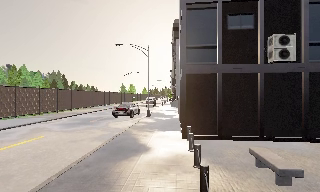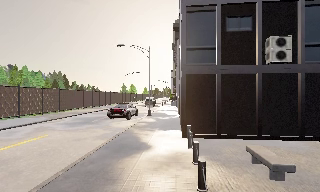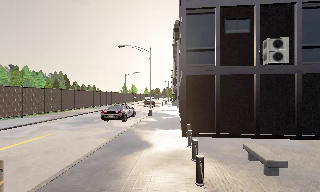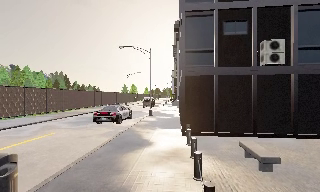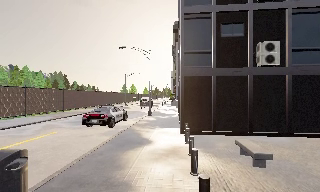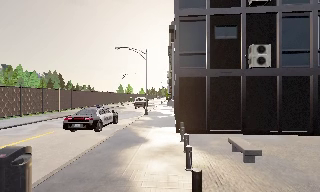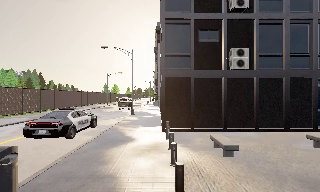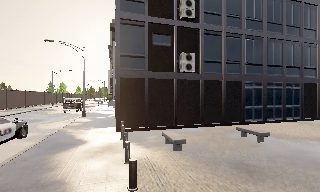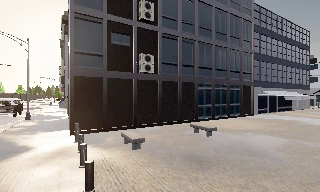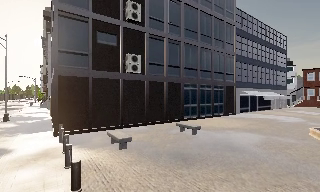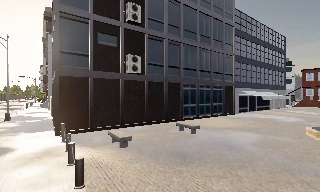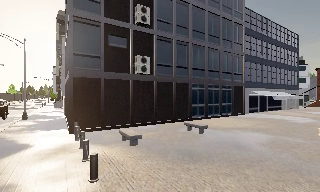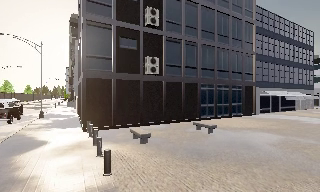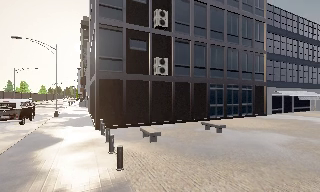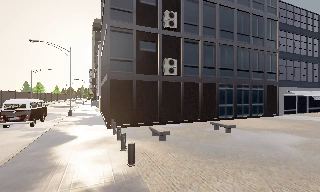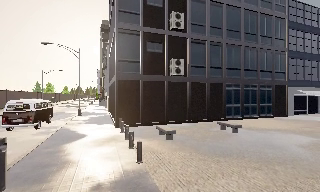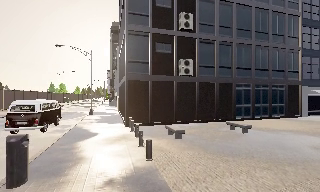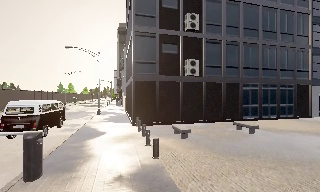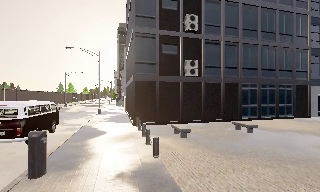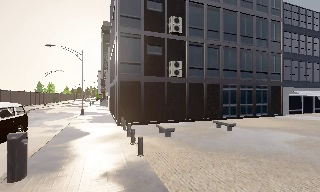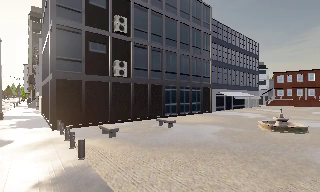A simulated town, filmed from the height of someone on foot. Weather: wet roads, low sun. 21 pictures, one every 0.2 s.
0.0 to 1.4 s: The camera pans to its right, which is clockwise from overhead, by about 20 degrees. It travels backward, about 1.5 m, so what stands in front gets smaller.
1.4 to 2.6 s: The camera travels backward, about 1 m, so what stands in front gets smaller.
2.6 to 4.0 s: The scene slides to the left, as the camera pans about 15 degrees to its right. It travels backward, about 1.5 m, so what stands in front gets smaller.
The film runs backward here.
